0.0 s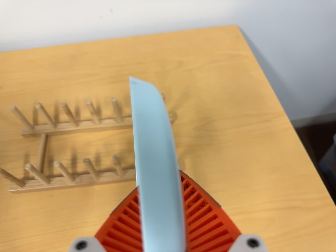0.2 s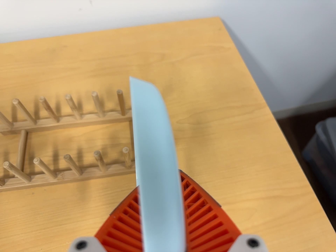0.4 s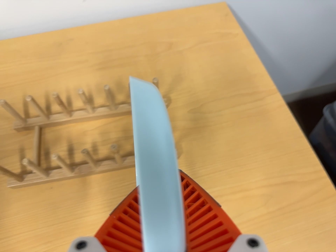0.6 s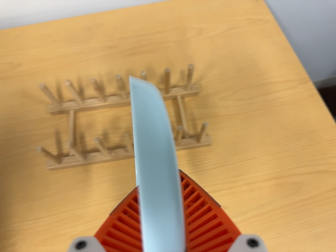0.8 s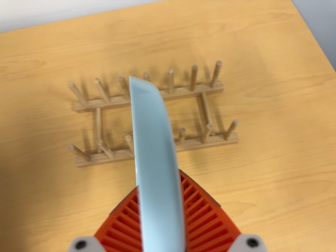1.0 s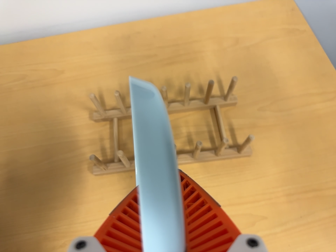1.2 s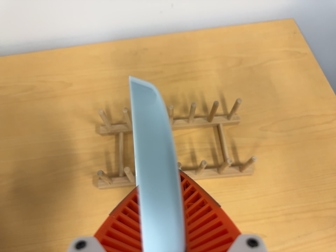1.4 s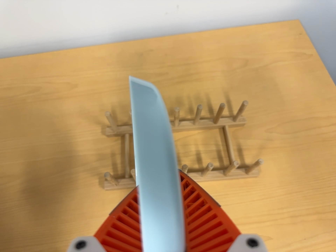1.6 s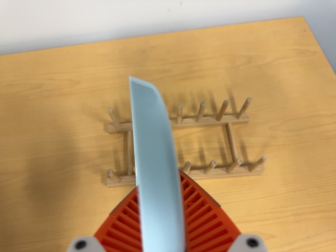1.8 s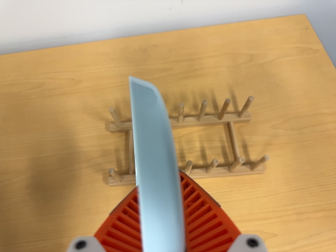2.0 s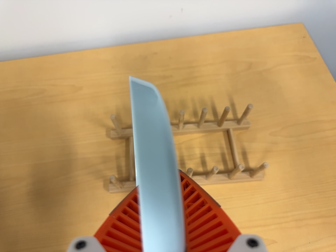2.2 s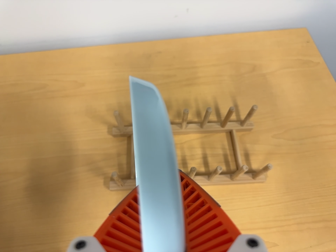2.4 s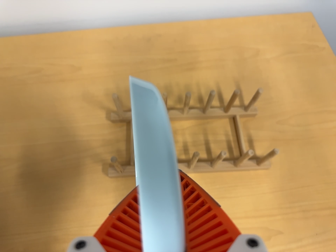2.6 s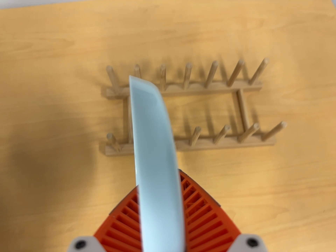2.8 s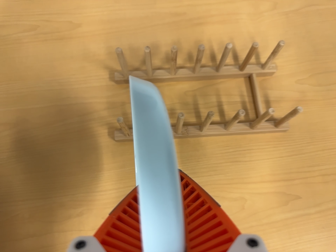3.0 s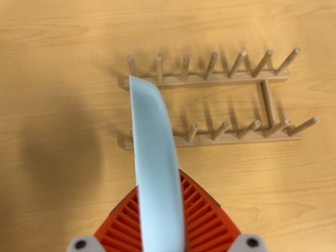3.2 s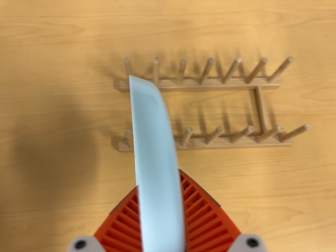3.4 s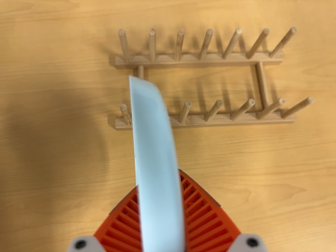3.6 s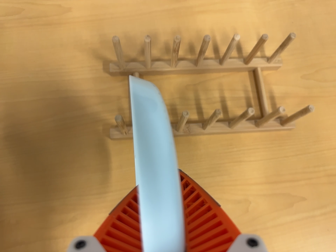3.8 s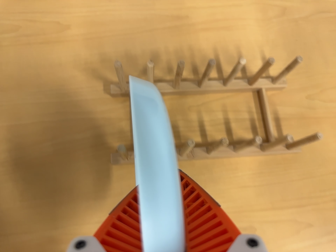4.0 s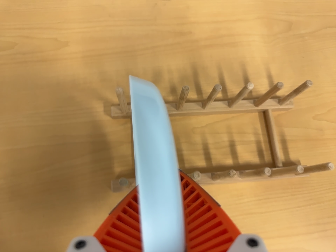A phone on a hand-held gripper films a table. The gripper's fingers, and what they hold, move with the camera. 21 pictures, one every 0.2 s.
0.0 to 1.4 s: The camera travels to its left, about 14 cm, so close, fixed things drift to the right.
1.4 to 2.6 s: The camera travels forward, about 6 cm, so what stands in front looms larger.
2.6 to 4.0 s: The camera travels toward the top of its view, forward and to its left, about 10 cm.
The film runs forward here.
